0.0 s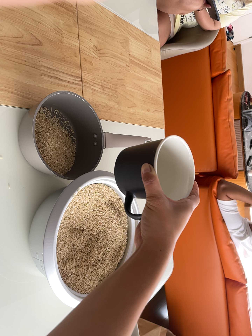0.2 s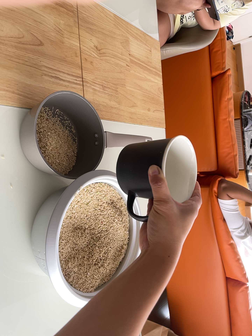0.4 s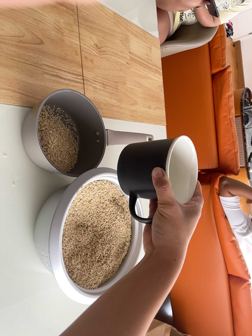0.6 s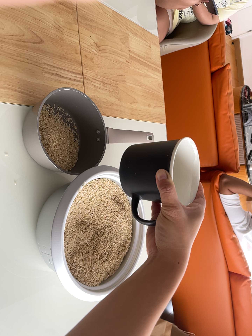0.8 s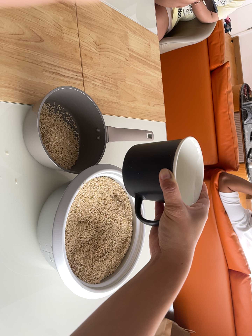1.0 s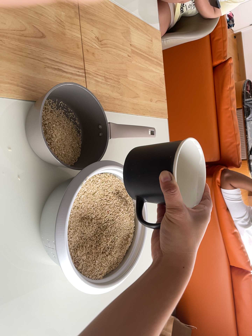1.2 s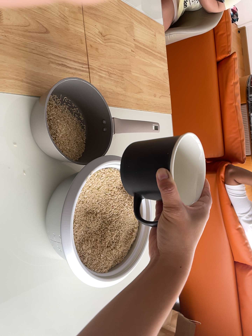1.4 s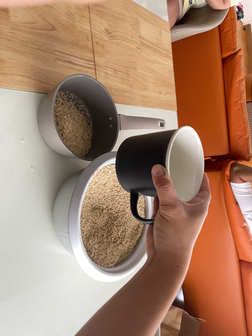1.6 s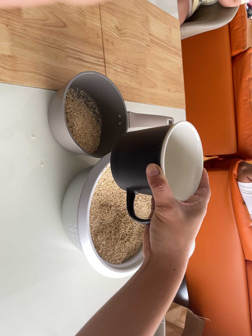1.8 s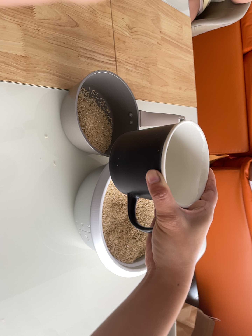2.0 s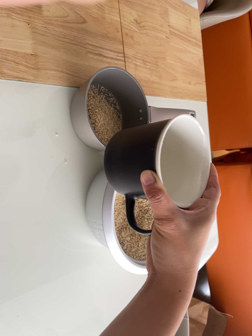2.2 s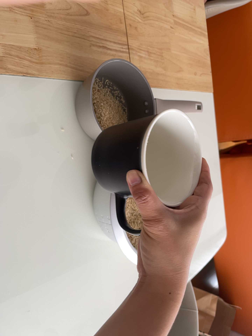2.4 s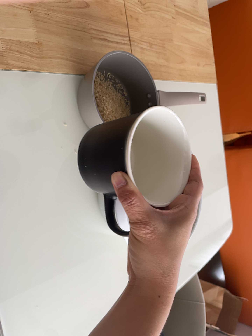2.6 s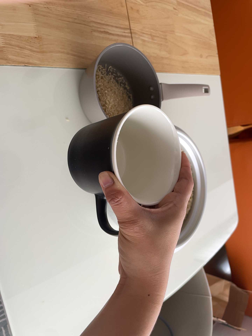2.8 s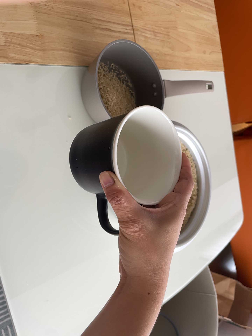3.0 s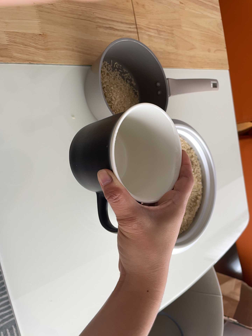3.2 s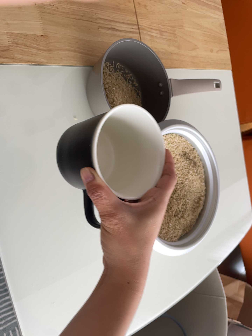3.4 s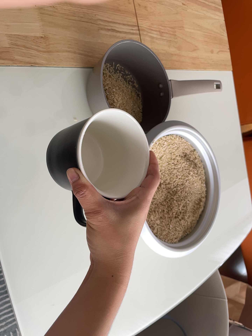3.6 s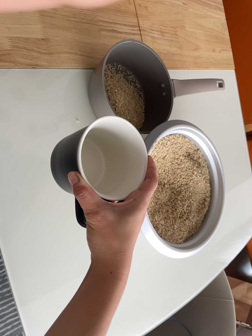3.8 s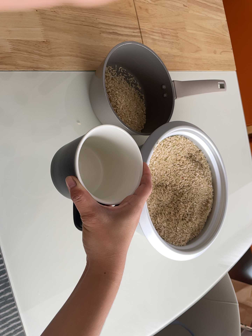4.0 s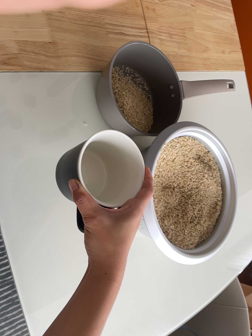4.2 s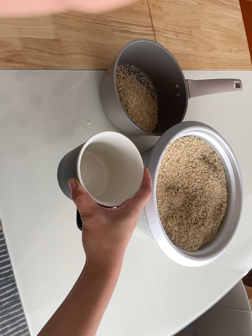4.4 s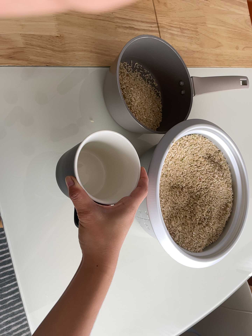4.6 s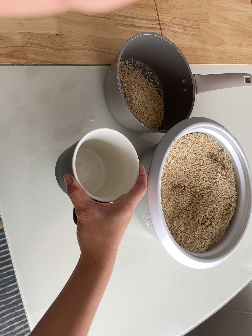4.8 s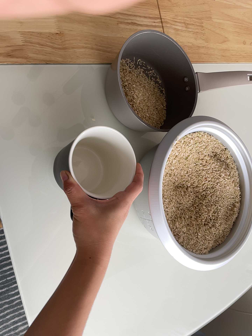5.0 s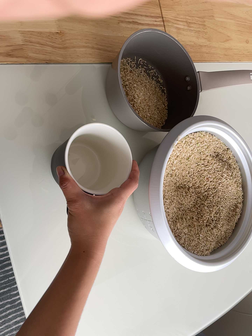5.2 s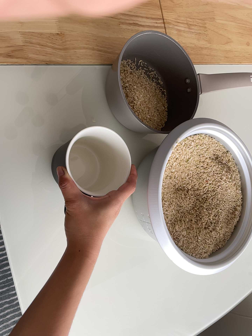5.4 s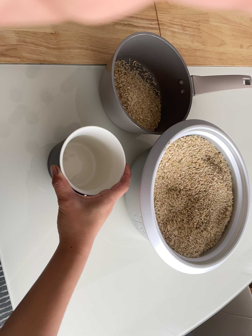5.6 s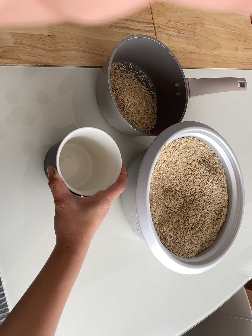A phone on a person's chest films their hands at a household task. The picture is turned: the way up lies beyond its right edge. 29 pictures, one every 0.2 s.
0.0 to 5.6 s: The camera swings to its left by about 20 degrees, and the scene slides to the right. It travels forward, about 6 cm, so what stands in front looms larger.
The film runs forward here.
